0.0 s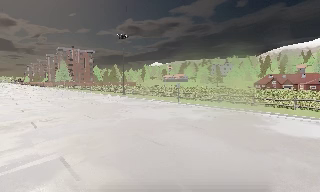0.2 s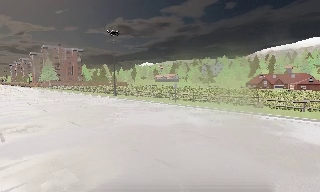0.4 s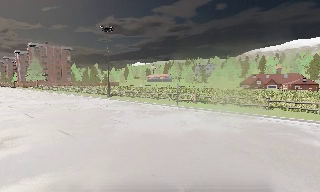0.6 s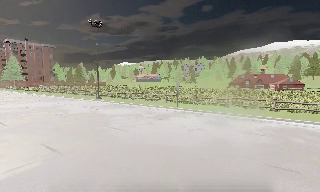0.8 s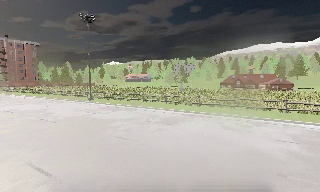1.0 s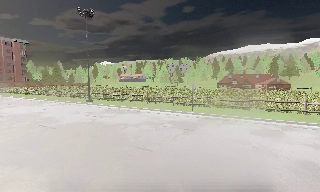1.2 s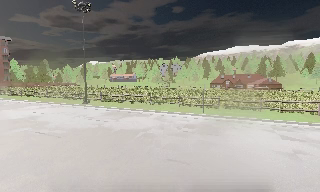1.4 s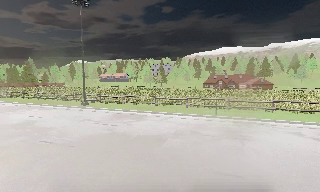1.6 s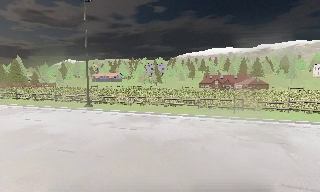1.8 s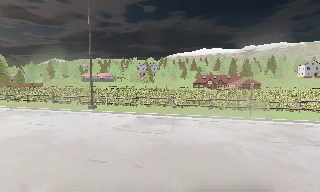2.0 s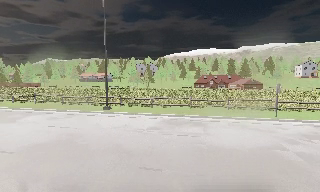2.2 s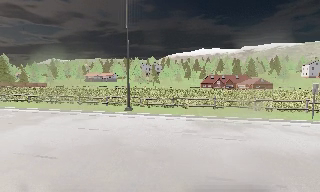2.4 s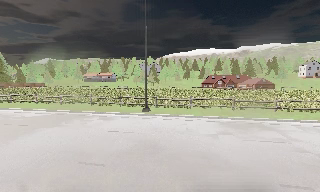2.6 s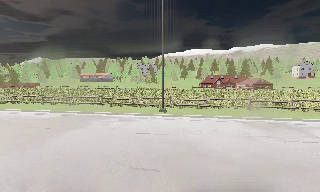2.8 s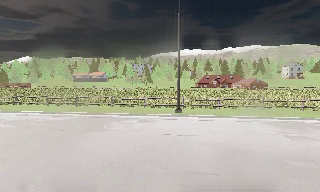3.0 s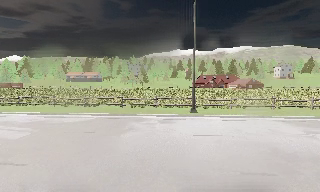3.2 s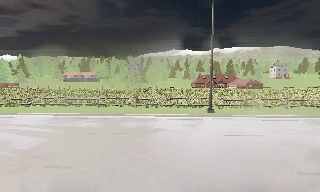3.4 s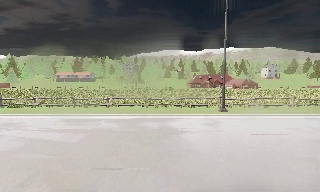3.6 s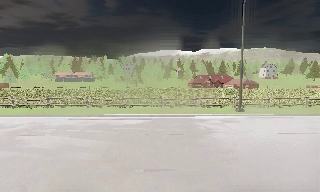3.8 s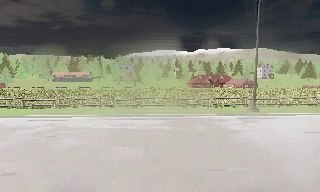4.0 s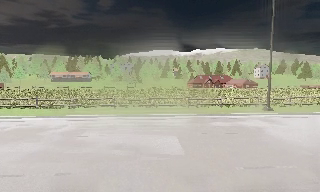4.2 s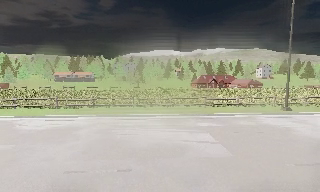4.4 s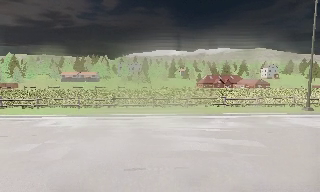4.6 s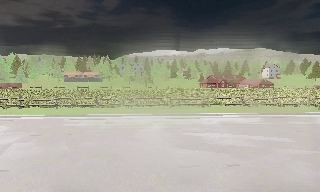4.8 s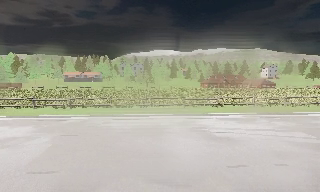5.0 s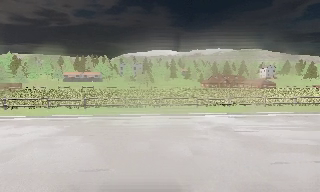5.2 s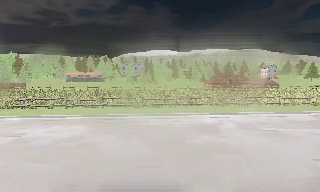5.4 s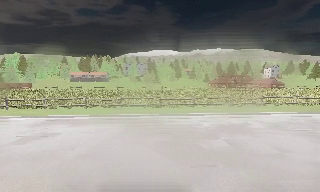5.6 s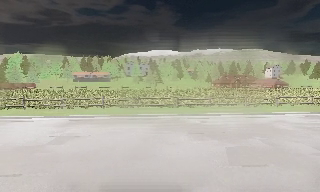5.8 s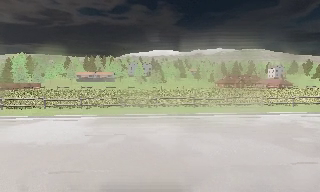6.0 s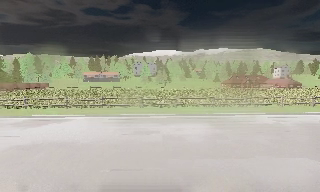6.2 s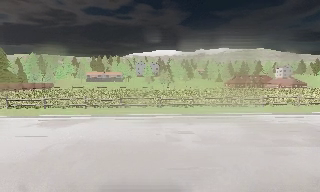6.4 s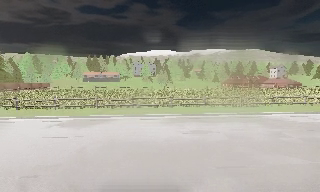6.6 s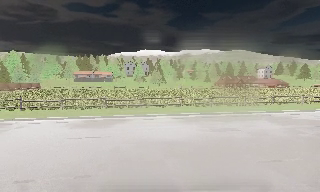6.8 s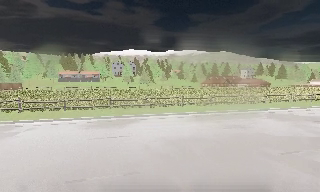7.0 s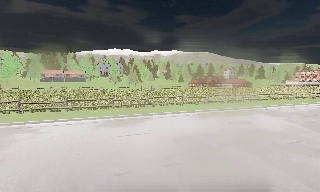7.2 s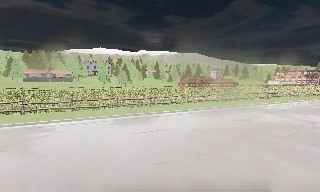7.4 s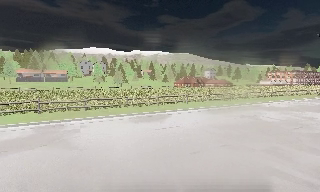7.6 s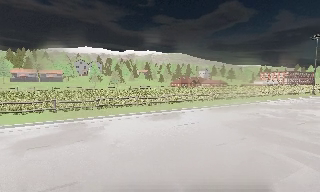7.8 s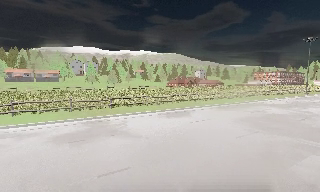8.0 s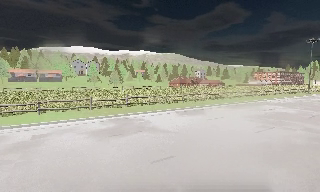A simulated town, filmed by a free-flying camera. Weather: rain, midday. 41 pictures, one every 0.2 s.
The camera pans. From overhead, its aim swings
clockwise.
0.0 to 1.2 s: The camera pans to its right, which is clockwise from overhead, by about 20 degrees. It travels forward and to its left, about 12 m, so what stands in front looms larger.
1.2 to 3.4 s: The camera pans to its right, which is clockwise from overhead, by about 25 degrees. It travels to its left, about 20 m, so close, fixed things drift to the right.
3.4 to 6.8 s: The camera pans to its right, which is clockwise from overhead, by about 15 degrees. It travels to its left, about 30 m, so close, fixed things drift to the right.
6.8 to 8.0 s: The camera pans to its right, which is clockwise from overhead, by about 15 degrees. It travels to its left and backward, about 10 m, so close, fixed things drift to the right.
The film runs forward here.
